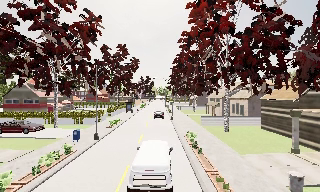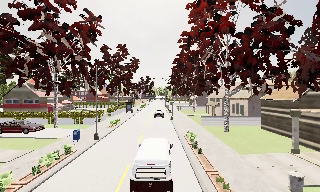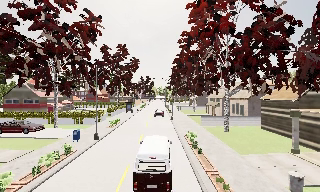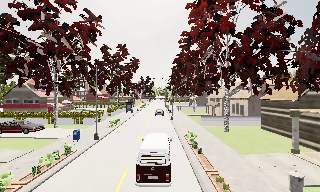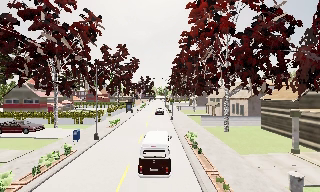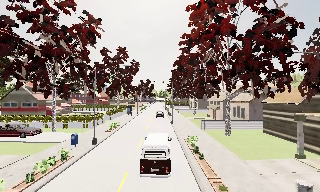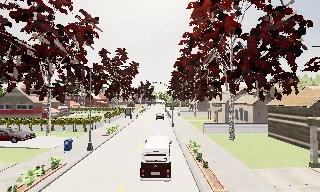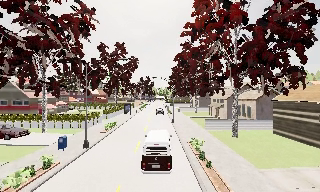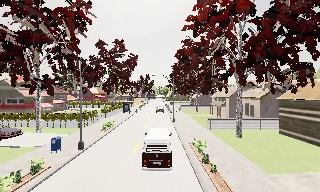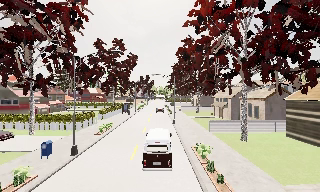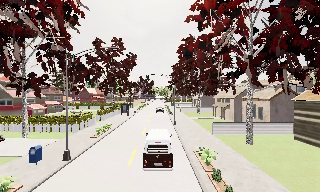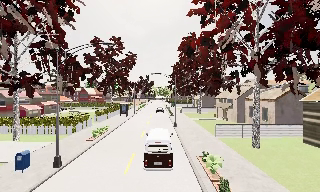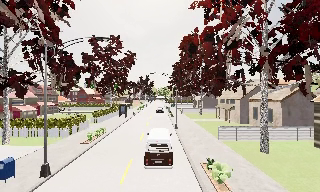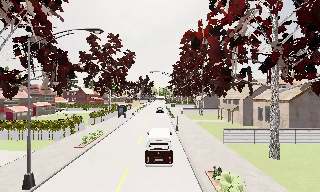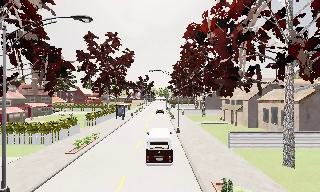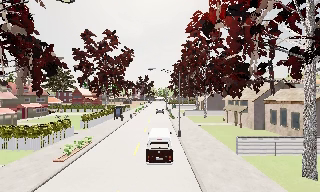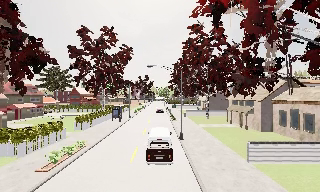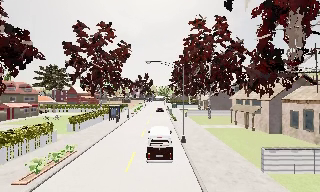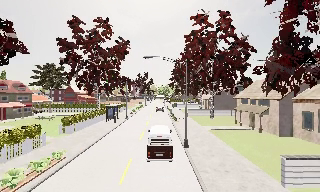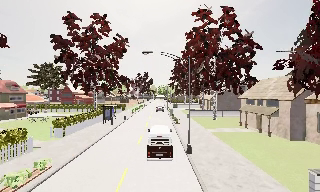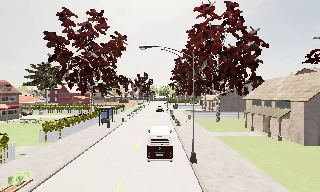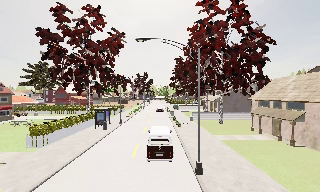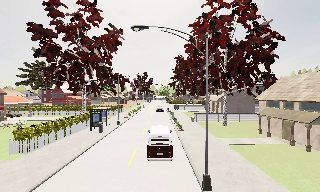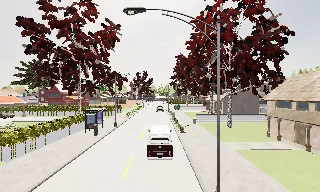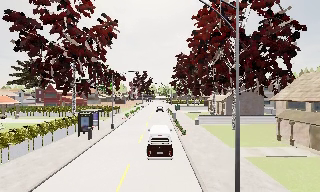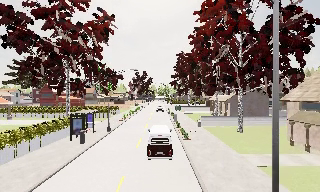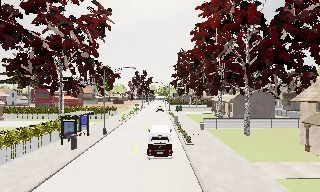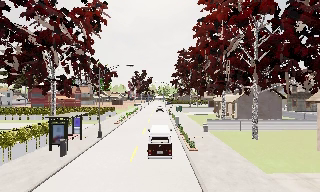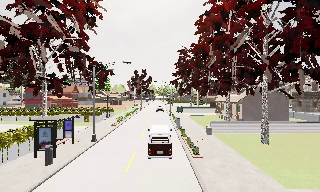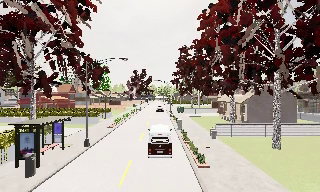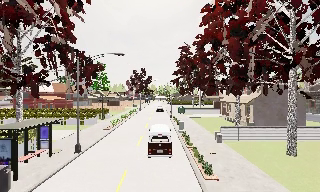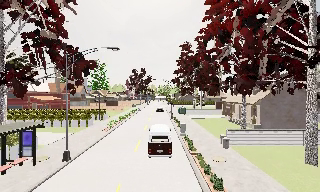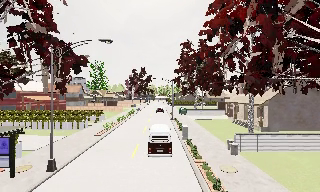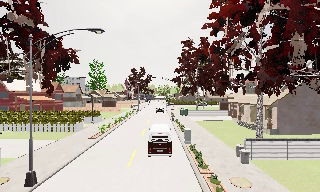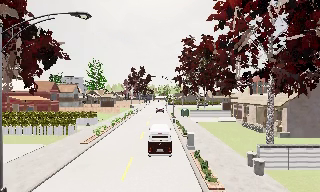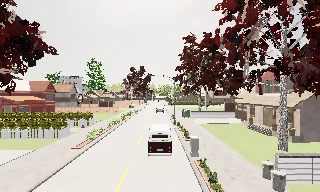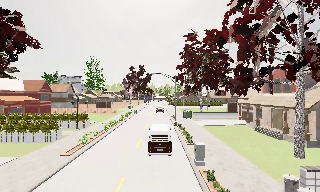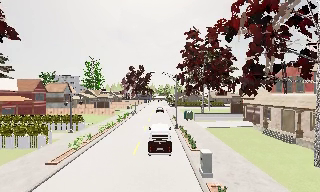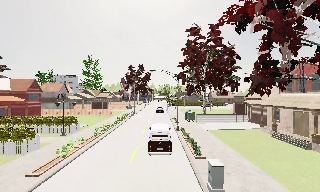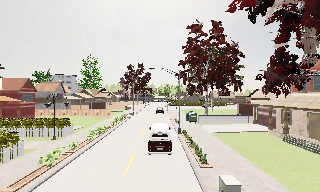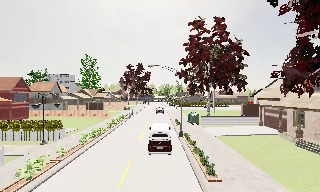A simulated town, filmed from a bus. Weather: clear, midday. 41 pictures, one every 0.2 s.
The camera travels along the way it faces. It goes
forward.
0.0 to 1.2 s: The camera travels forward, about 1.5 m, so what stands in front looms larger. It gains speed.
1.2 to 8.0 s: The camera travels forward, about 45 m, so what stands in front looms larger.
The film runs forward here.
